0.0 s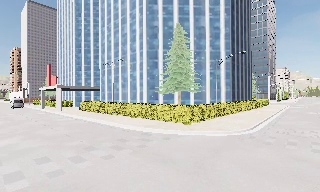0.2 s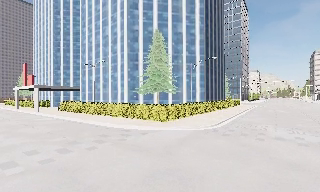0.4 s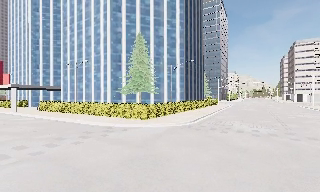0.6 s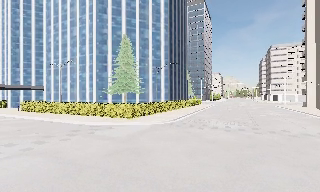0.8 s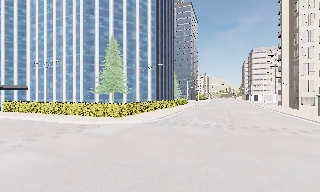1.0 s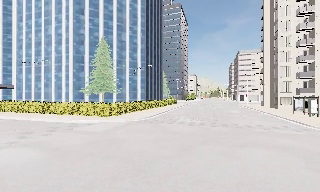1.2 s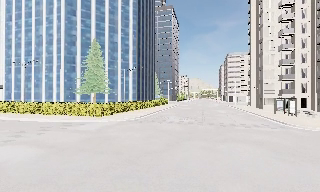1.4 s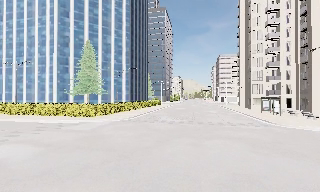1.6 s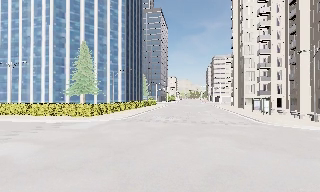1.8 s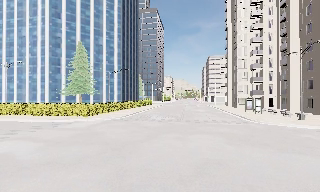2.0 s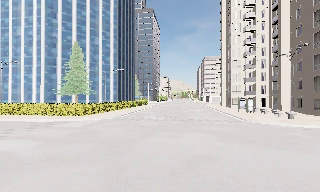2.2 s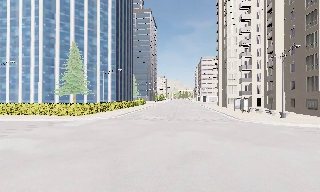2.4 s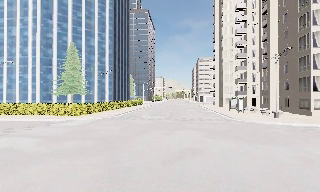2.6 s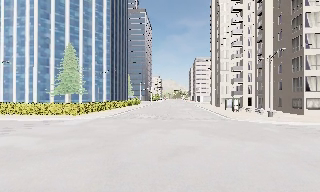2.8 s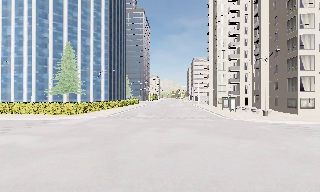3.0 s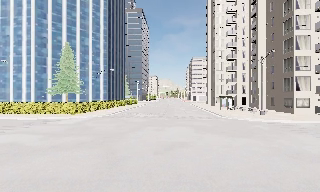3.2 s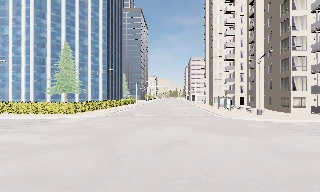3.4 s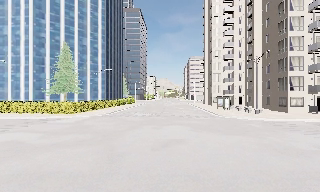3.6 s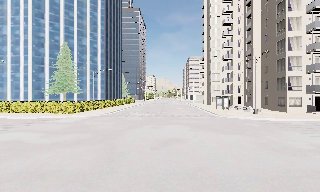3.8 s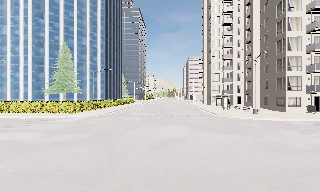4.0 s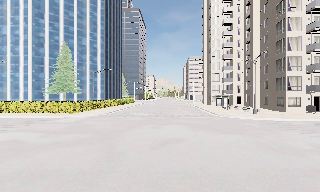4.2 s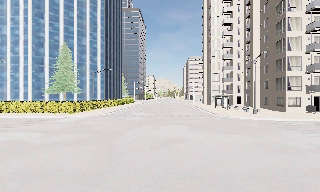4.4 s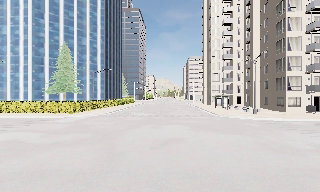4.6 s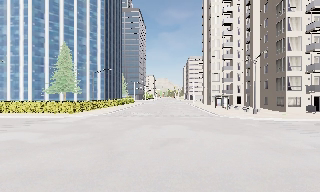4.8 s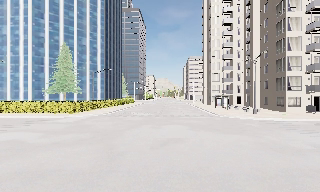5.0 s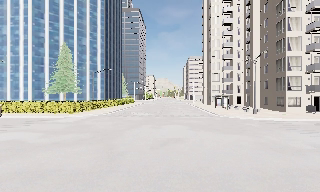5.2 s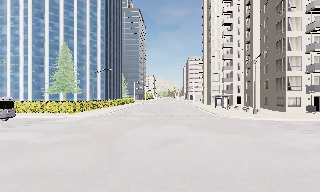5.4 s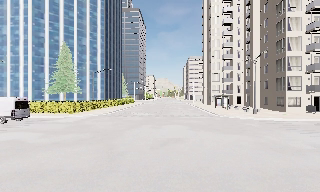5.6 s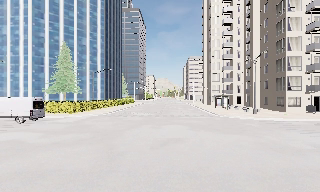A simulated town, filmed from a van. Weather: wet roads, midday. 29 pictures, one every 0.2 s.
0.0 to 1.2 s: The camera swings to its right by about 25 degrees, and the scene slides to the left. It travels backward, about 7 m, so what stands in front gets smaller. It loses speed.
1.2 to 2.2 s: The camera travels backward, about 3 m, so what stands in front gets smaller. It loses speed.
2.2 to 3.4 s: The camera travels backward, about 2 m, so what stands in front gets smaller.
3.4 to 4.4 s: The camera shifts only a little, or ends up much as it began.
4.4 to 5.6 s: The camera keeps its place and its aim.
The film runs backward here.
